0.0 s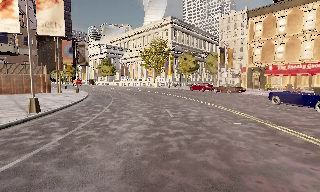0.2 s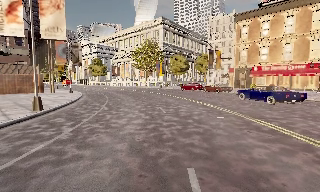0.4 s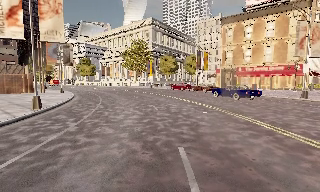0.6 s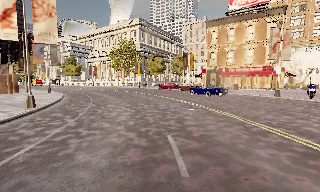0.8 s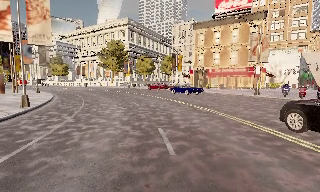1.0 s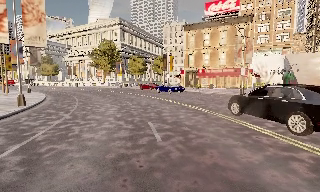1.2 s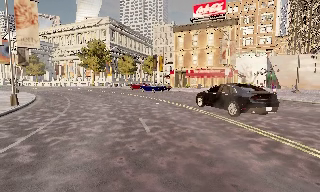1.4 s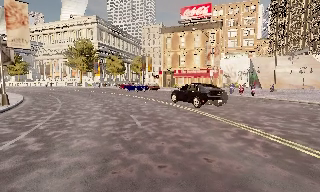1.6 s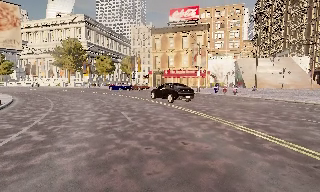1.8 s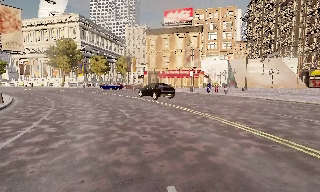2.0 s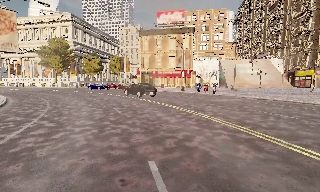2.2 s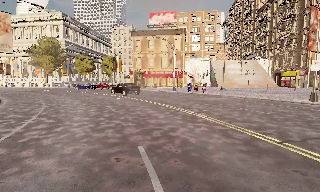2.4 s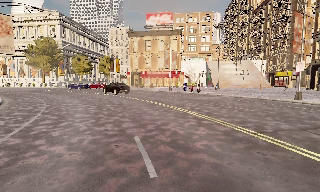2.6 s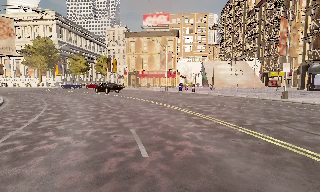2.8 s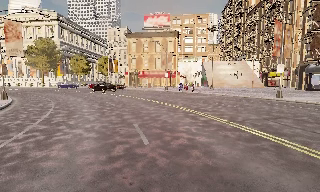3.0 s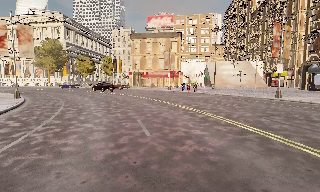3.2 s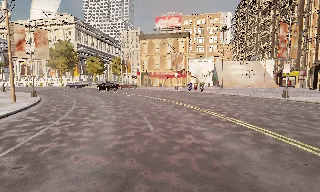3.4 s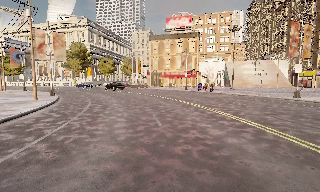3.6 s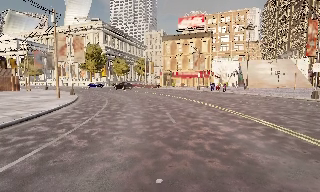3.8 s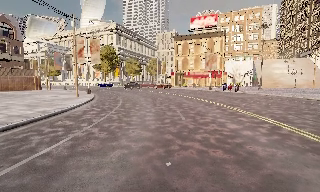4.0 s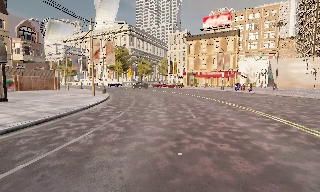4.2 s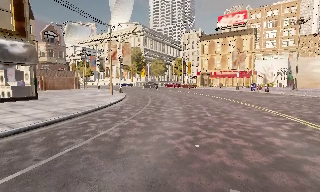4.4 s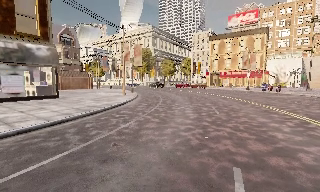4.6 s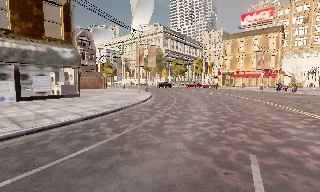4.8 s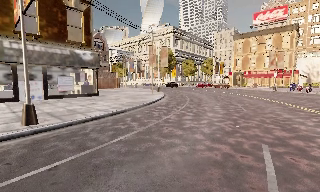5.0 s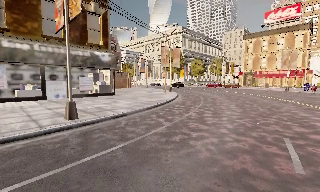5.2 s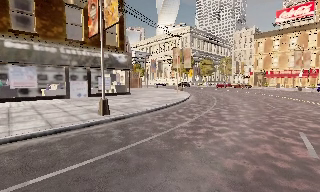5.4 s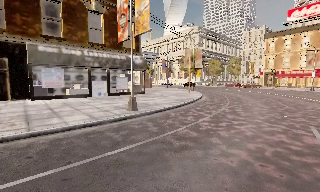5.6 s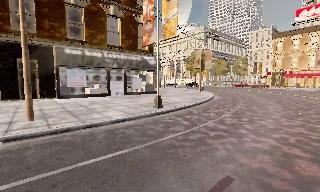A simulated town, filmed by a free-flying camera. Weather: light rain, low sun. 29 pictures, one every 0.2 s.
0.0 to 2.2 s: The scene slides to the left, as the camera pans about 35 degrees to its right. It travels backward, about 9 m.
2.2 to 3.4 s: The camera travels backward, about 4 m, so what stands in front gets smaller.
3.4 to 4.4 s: The camera pans to its left, which is counterclockwise from overhead, by about 20 degrees. It travels backward, about 2.5 m, so what stands in front gets smaller.
4.4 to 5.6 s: The scene slides to the right, as the camera pans about 15 degrees to its left. It travels backward and to its left, about 6 m, so what stands in front gets smaller. It gains speed.
The film runs forward here.
